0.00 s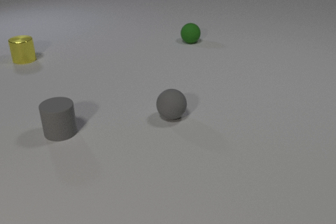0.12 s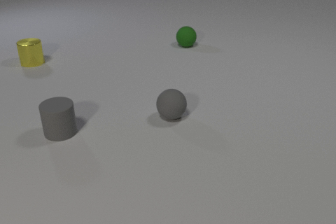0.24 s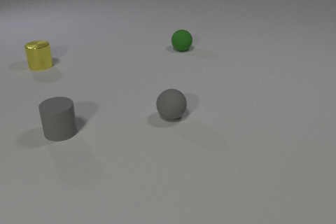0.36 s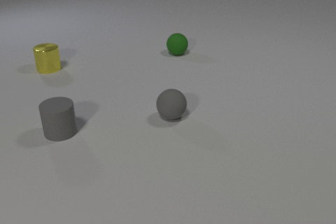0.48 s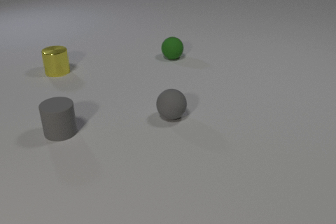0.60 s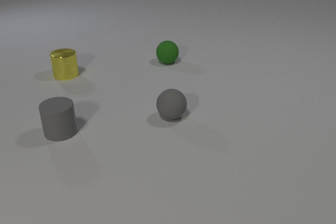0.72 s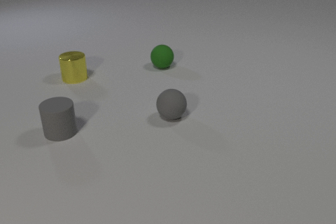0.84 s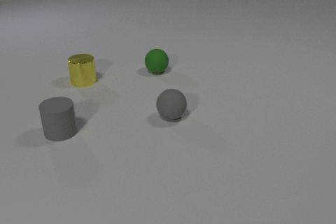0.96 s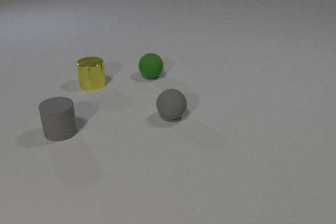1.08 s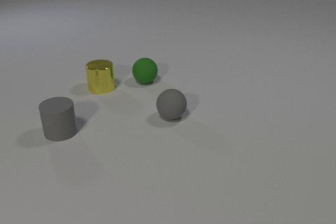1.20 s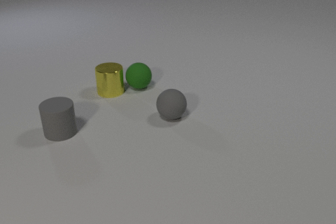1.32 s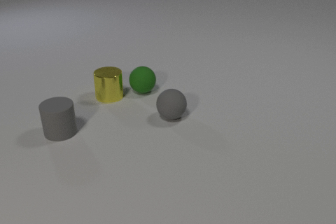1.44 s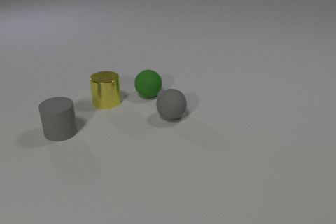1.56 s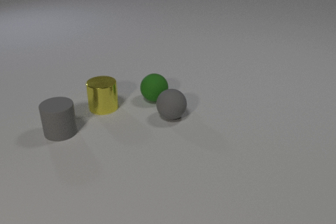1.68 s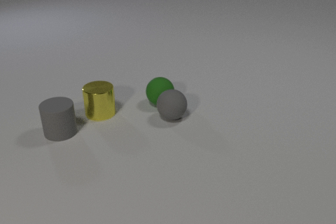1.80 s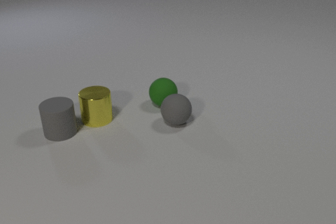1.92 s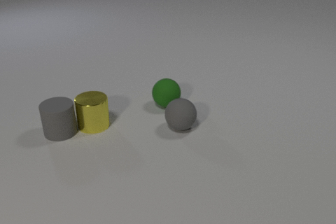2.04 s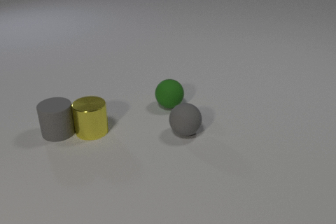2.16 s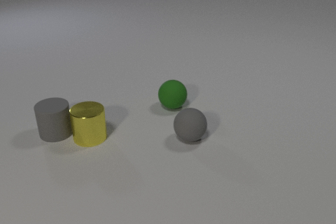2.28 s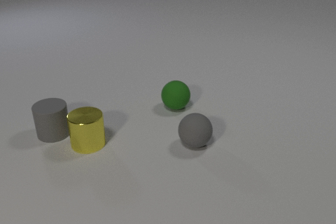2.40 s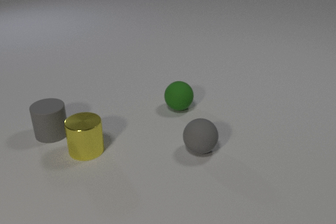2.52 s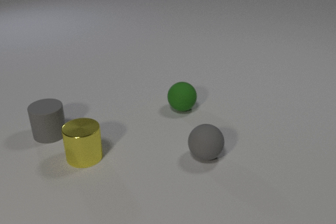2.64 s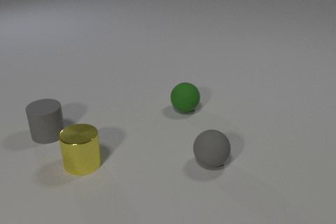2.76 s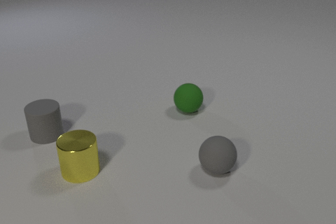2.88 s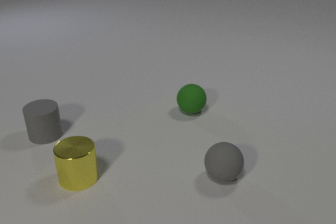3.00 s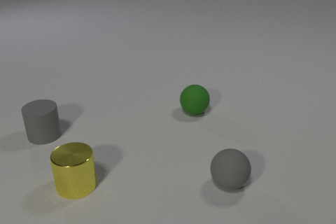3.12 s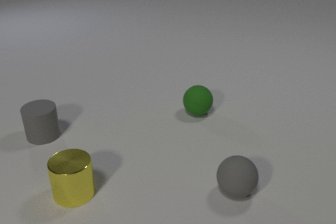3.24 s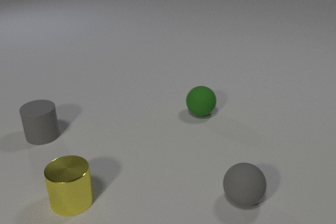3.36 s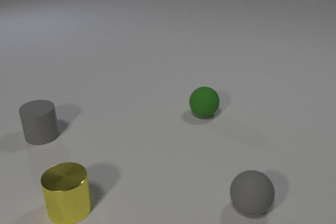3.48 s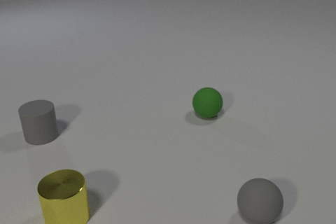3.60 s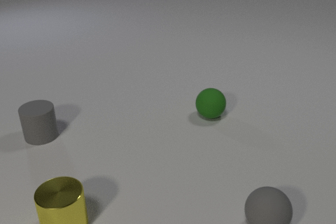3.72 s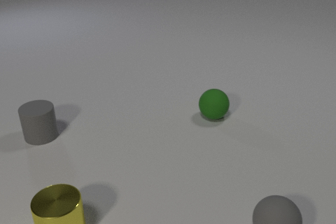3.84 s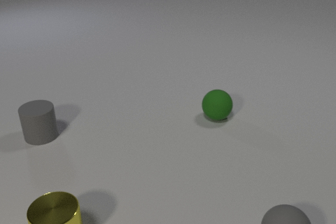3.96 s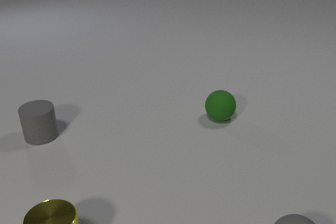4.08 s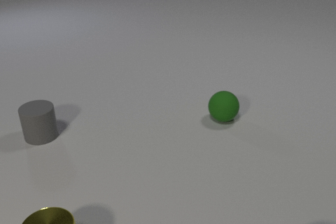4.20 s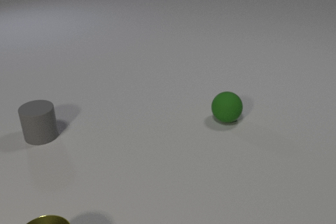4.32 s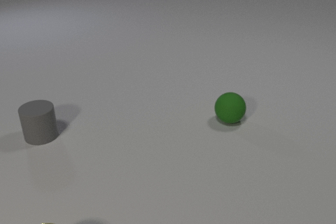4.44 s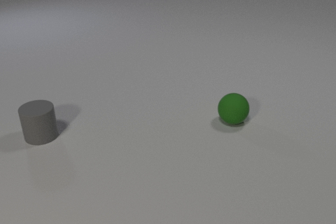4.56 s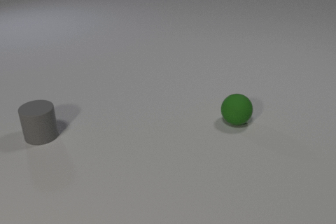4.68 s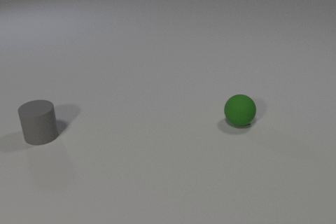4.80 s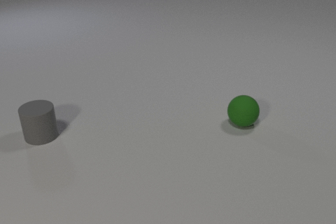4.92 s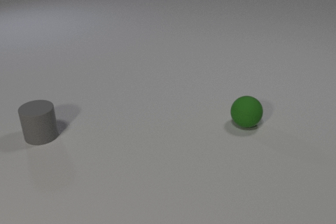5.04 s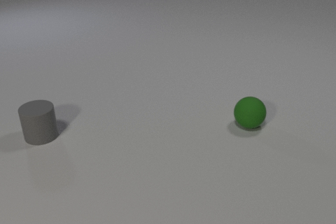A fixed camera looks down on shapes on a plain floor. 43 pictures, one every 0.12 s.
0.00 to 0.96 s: The yellow metal cylinder slides toward the camera and to the right. The green rubber sphere rolls toward the camera and to the left.
0.96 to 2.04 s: The yellow metal cylinder slides toward the camera. The green rubber sphere rolls toward the camera. The gray rubber sphere rolls toward the camera and to the right. The yellow metal cylinder and the green rubber sphere collide. The green rubber sphere and the gray rubber sphere collide. The yellow metal cylinder and the gray rubber cylinder collide.
2.04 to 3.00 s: The yellow metal cylinder slides toward the camera. The green rubber sphere rolls to the right and toward the camera. The gray rubber cylinder slides to the left. The gray rubber sphere rolls toward the camera and to the right.
3.00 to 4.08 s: The yellow metal cylinder slides toward the camera. The green rubber sphere rolls to the right. The gray rubber sphere rolls toward the camera and to the right, leaves at the bottom edge.
4.08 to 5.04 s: The yellow metal cylinder slides toward the camera, leaves at the bottom edge. The green rubber sphere rolls to the right.
Are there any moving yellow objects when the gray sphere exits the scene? yes.
How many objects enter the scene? 0.
What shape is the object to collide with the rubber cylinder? cylinder.
